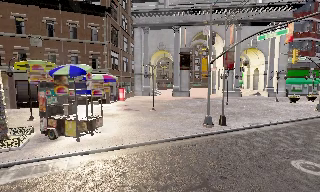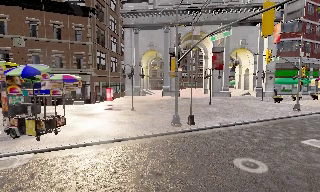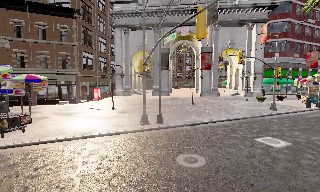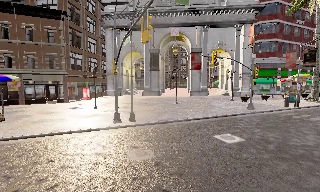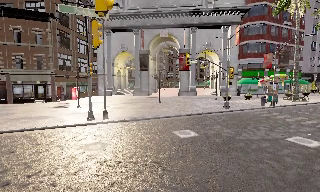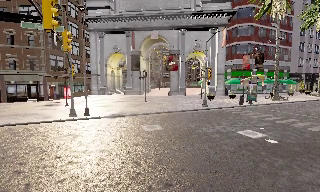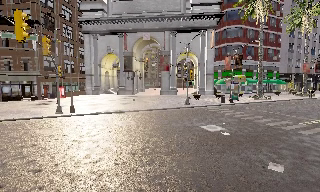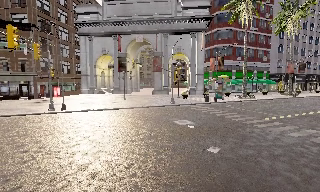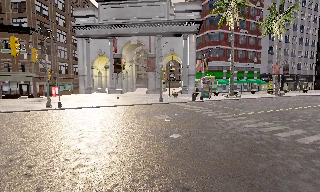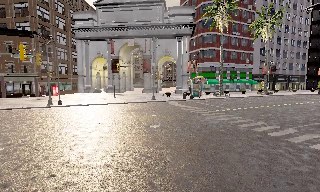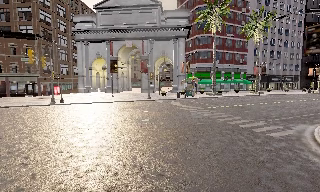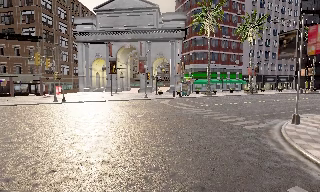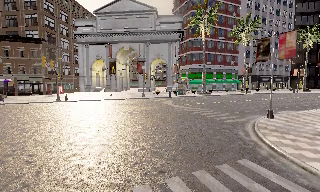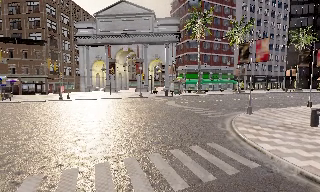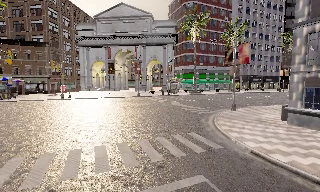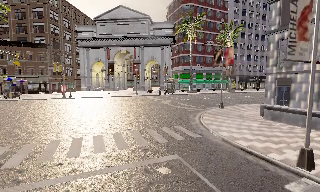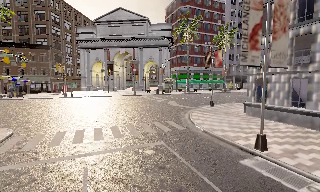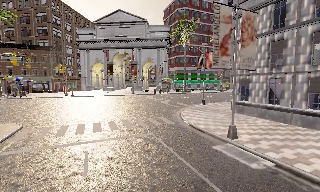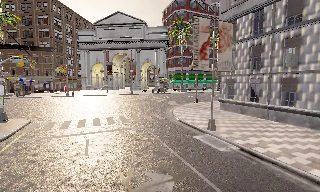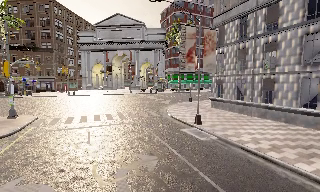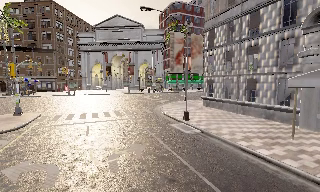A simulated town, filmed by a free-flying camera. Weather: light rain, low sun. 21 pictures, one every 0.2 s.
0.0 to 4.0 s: The camera travels backward and to its right, about 35 m, so what stands in front gets smaller.
The film runs backward here.
